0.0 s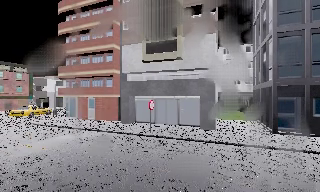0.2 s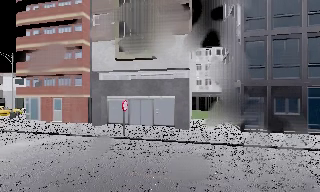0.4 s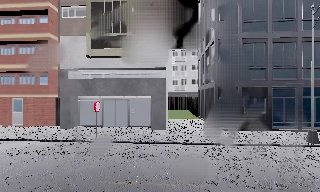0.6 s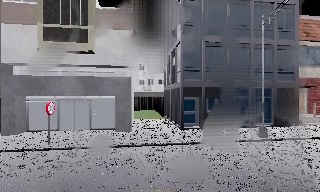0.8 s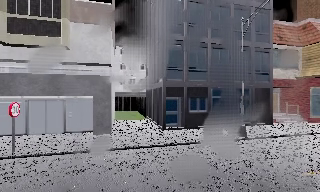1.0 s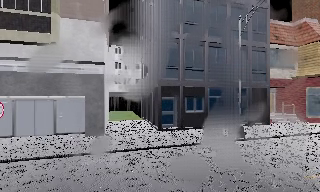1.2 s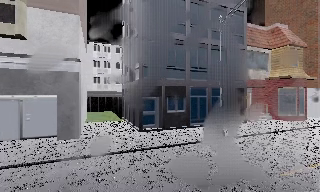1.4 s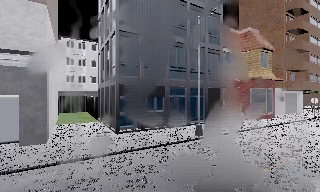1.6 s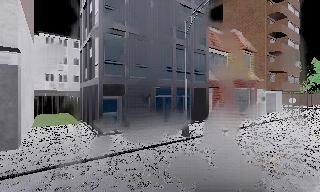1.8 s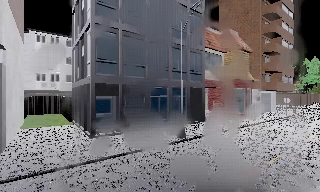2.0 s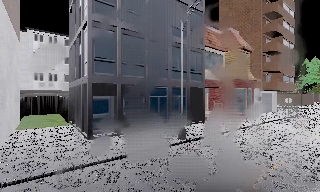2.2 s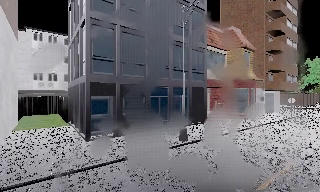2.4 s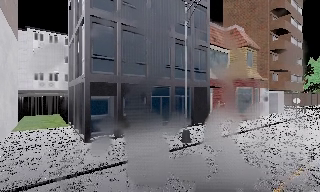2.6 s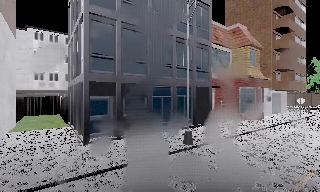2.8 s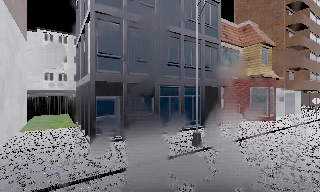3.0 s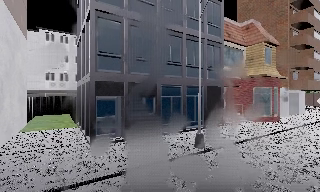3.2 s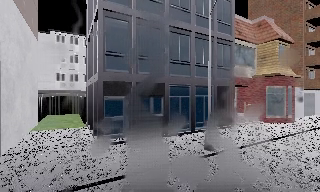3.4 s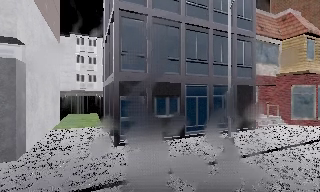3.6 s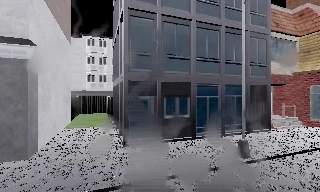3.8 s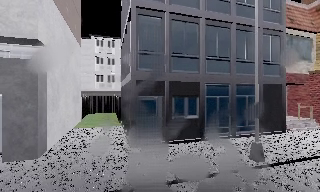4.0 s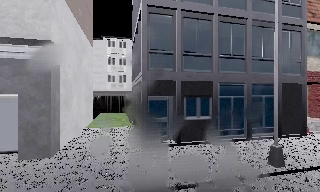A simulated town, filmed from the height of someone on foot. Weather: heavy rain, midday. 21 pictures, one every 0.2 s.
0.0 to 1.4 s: The camera pans to its right, which is clockwise from overhead, by about 50 degrees. It travels forward, about 2.5 m.
1.4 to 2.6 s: The camera travels forward, about 2 m, so what stands in front looms larger.
2.6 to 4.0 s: The camera pans to its left, which is counterclockwise from overhead, by about 20 degrees. It travels forward, about 1.5 m, so what stands in front looms larger.
The film runs forward here.
